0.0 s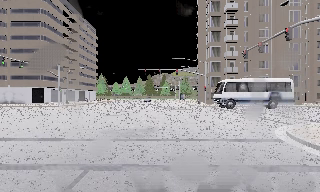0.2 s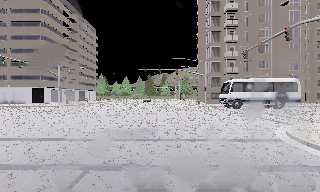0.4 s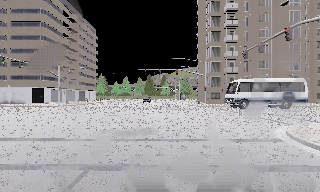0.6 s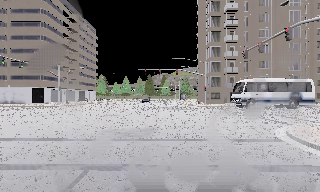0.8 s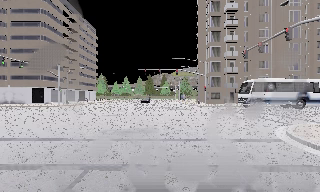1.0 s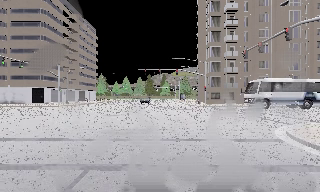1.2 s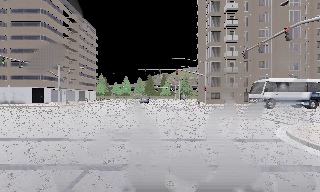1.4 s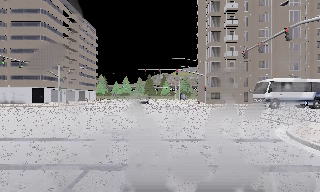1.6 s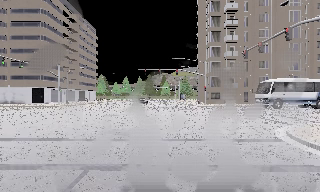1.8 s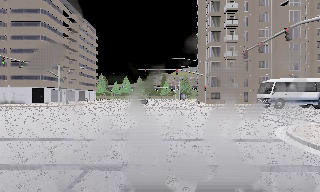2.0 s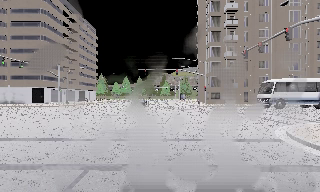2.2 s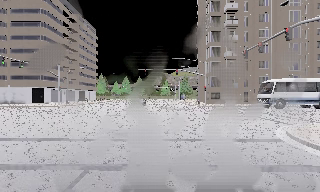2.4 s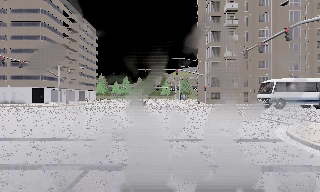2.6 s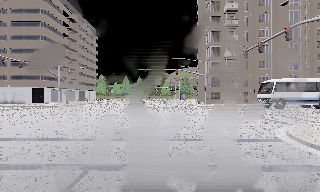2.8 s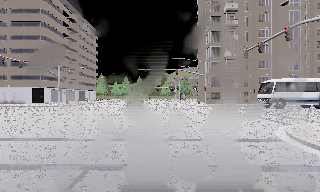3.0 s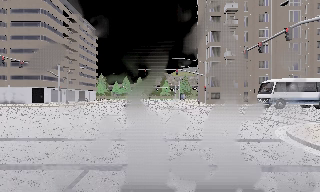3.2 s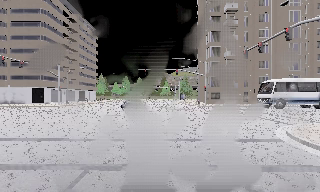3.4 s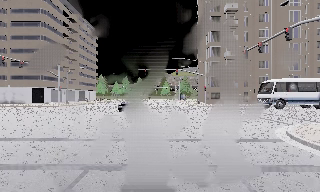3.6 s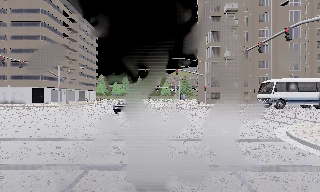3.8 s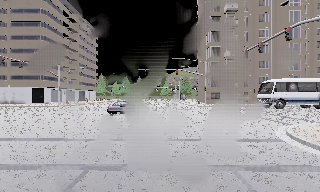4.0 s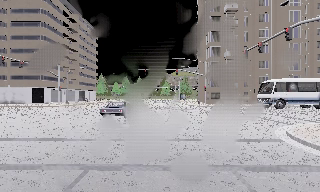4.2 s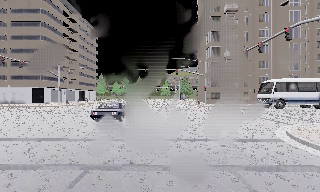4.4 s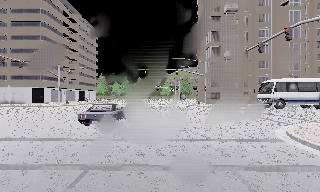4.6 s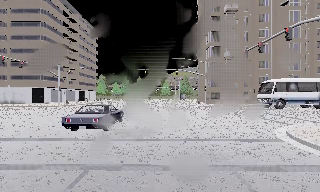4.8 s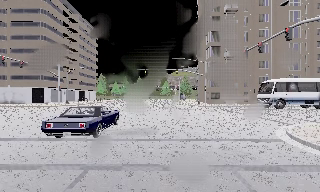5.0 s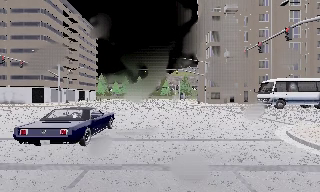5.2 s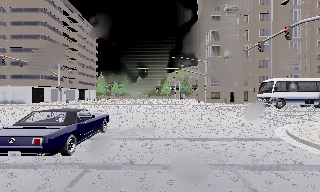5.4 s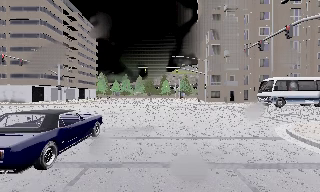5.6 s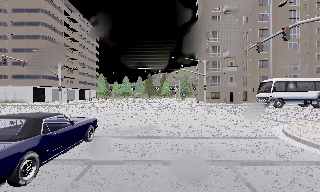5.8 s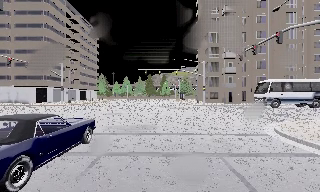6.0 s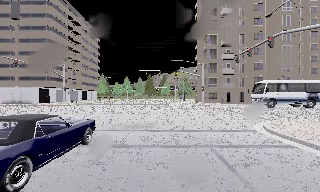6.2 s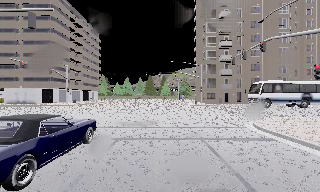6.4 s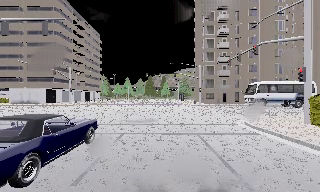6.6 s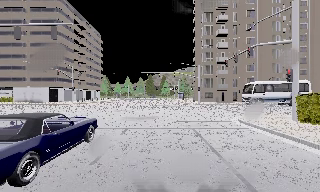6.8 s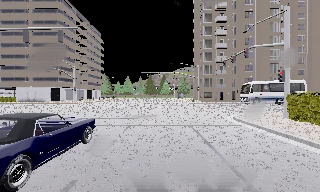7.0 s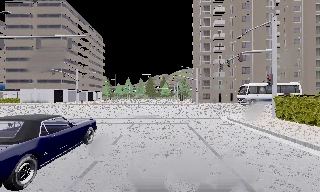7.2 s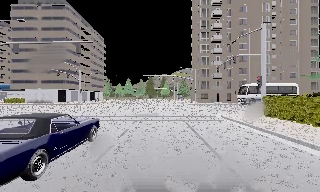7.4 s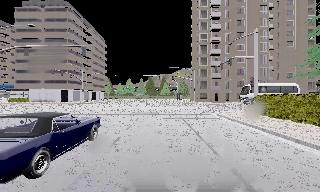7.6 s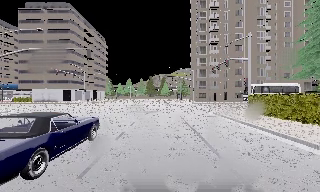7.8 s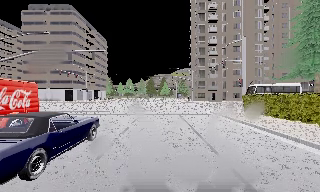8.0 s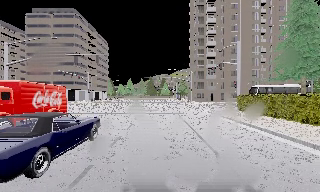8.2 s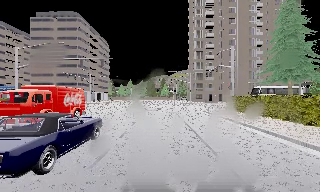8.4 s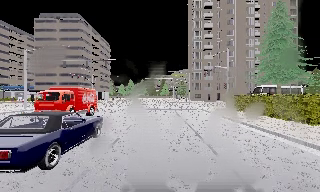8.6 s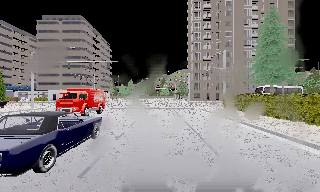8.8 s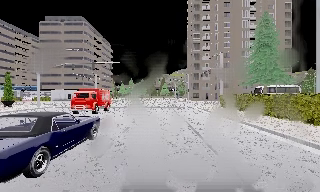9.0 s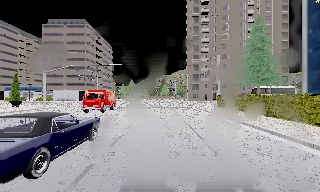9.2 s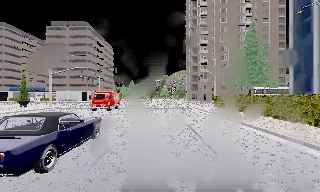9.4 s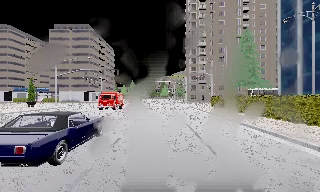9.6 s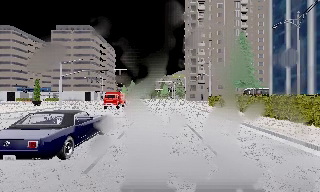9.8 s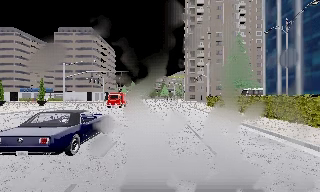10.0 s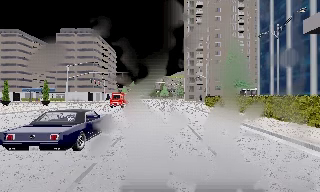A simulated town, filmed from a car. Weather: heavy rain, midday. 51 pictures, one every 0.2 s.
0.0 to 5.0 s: The camera keeps its place and its aim.
5.0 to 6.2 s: The camera travels backward, about 2.5 m, so what stands in front gets smaller. It gains speed.
6.2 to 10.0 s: The camera travels backward, about 20 m, so what stands in front gets smaller.
The film runs backward here.
